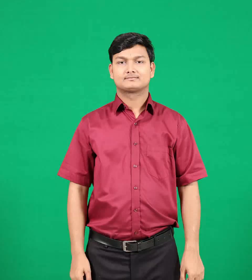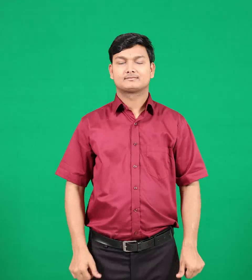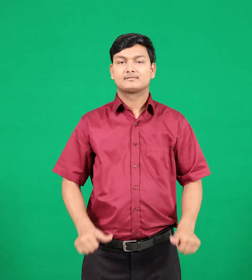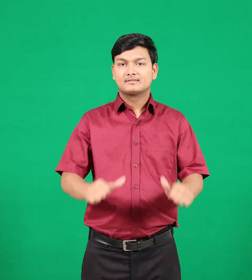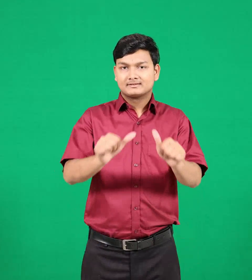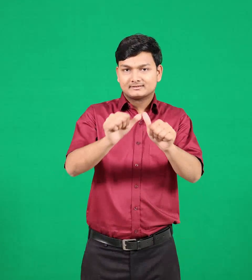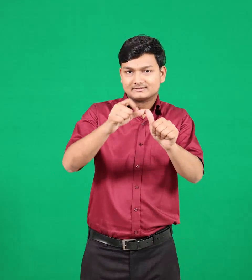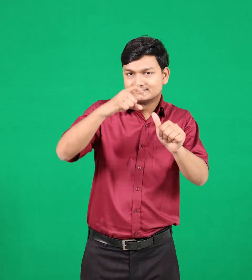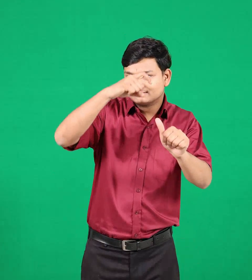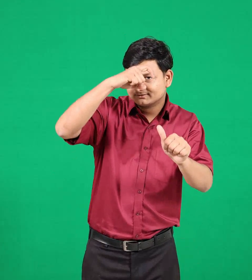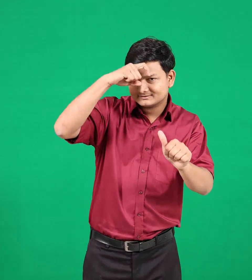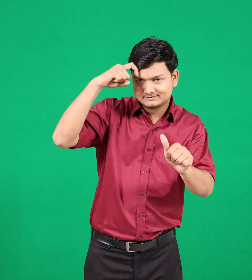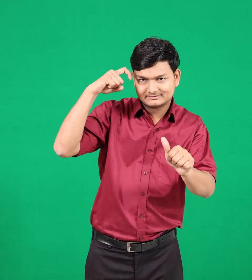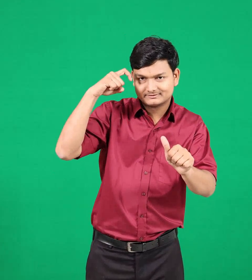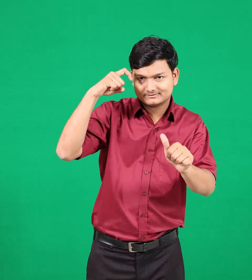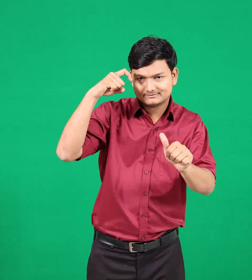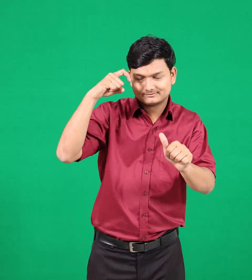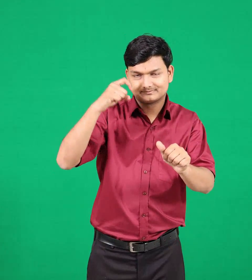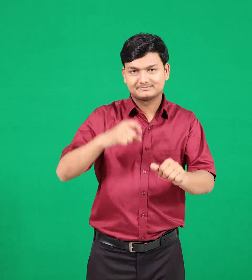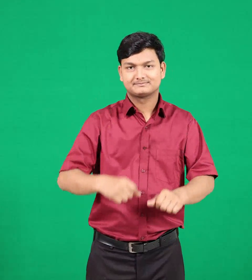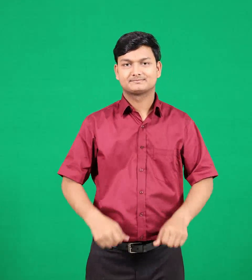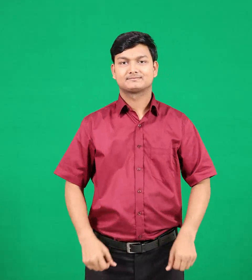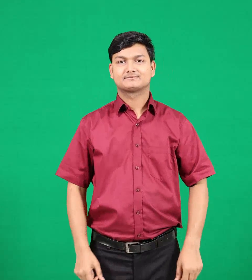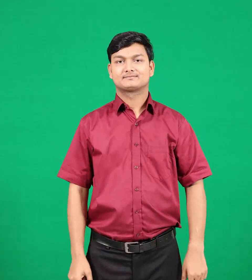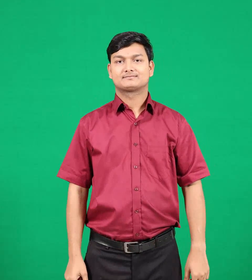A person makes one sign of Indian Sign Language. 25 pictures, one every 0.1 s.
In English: april
